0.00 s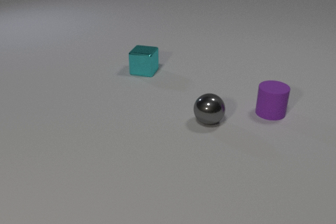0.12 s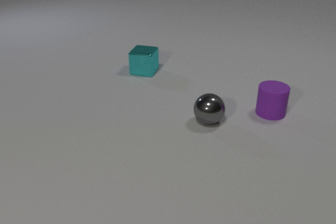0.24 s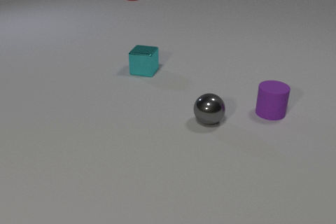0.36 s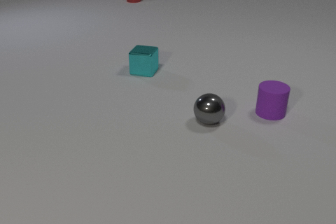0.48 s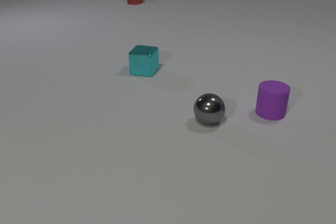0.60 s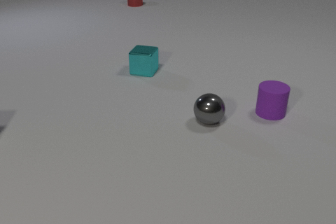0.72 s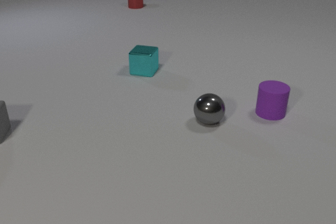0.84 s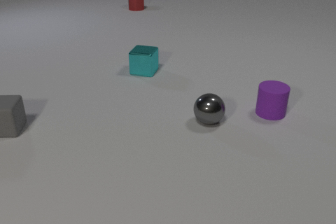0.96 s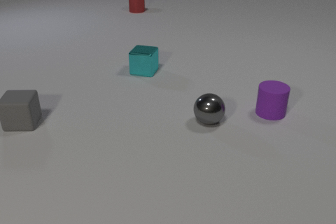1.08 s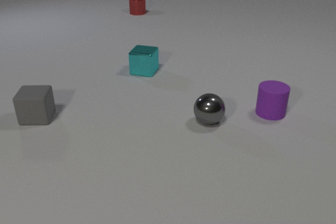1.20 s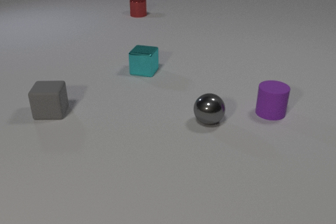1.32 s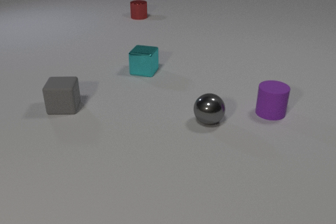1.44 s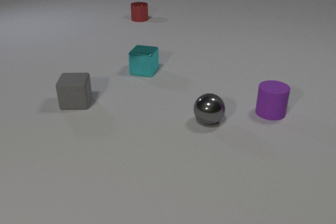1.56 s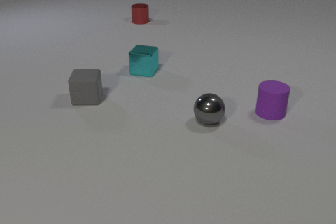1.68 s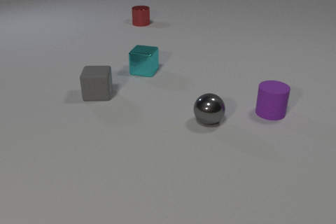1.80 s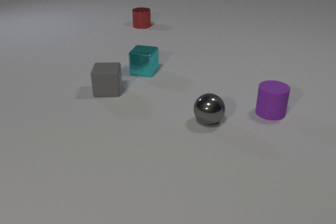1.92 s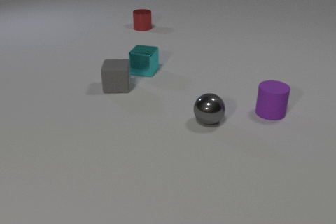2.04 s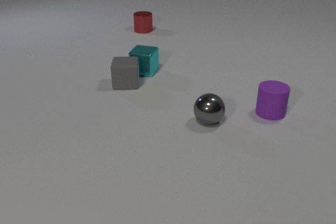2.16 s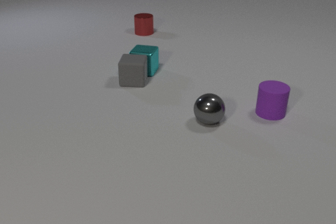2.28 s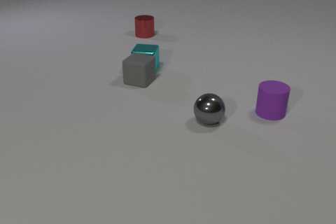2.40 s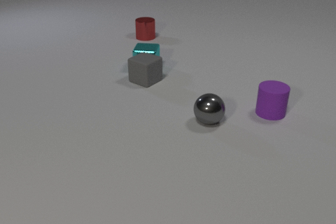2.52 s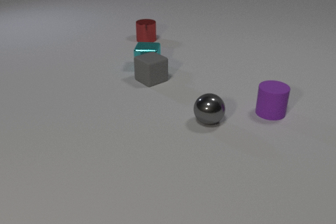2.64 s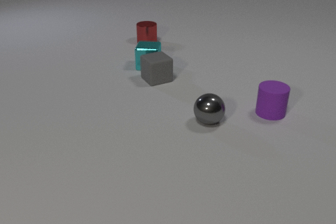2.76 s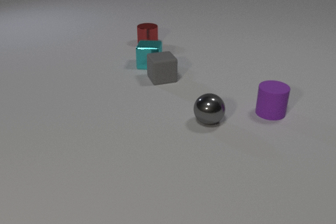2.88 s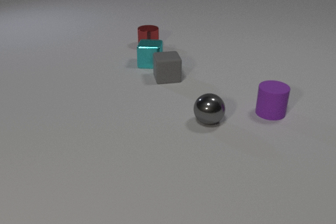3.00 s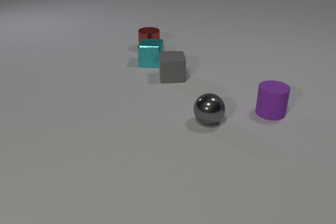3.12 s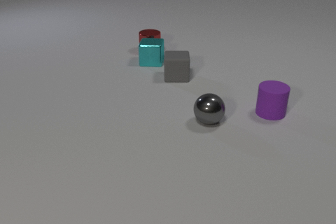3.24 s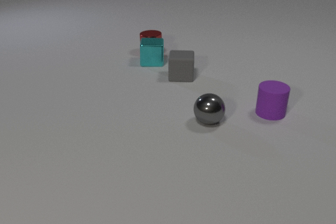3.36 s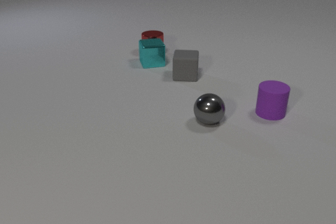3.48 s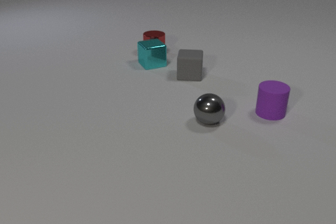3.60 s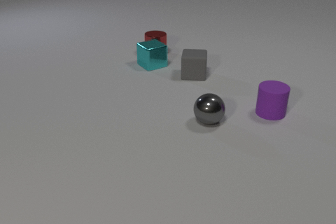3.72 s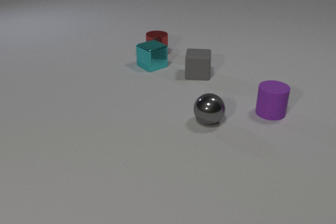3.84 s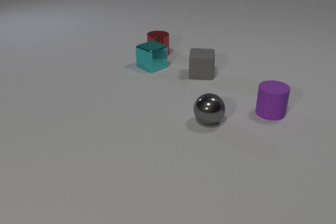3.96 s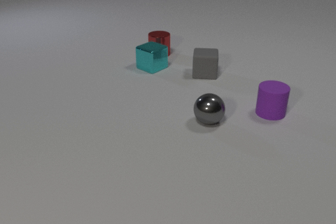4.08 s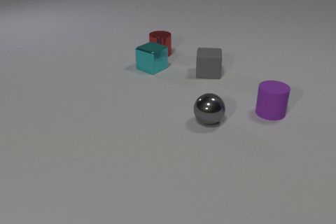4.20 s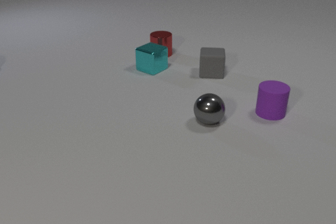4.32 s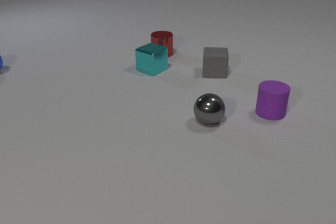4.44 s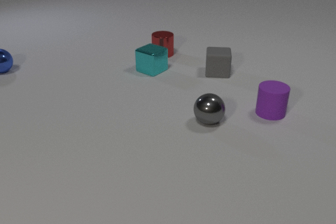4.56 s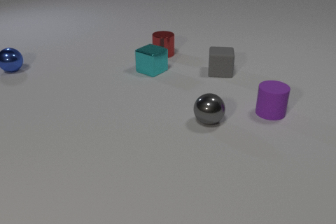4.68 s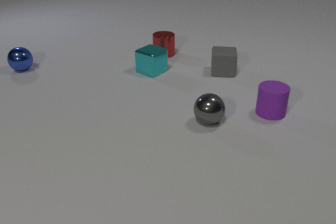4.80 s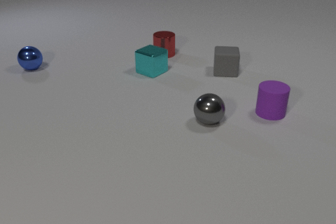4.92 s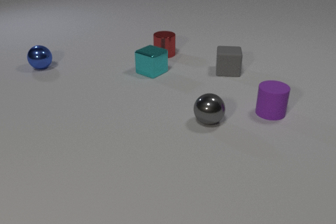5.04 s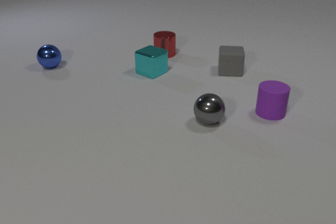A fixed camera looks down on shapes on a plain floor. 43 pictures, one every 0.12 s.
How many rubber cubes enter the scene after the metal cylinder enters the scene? 1.
What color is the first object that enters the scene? red.
What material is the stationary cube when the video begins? metal.
0.00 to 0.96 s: The gray rubber cube comes in at the left edge, slides to the right. The red metal cylinder comes in at the top edge, slides toward the camera.
0.96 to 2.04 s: The gray rubber cube slides to the right and away from the camera. The red metal cylinder slides toward the camera.
2.04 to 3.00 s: The gray rubber cube slides to the right, spins clockwise seen from above by about 90 degrees, its near face sliding to the left. The cyan metal cube slides away from the camera. The red metal cylinder slides toward the camera. The gray rubber cube and the cyan metal cube collide.
3.00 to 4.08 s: The gray rubber cube slides to the right. The cyan metal cube slides toward the camera, spins counterclockwise seen from above by about 60 degrees, its near face sliding to the right. The red metal cylinder slides toward the camera and to the right. The cyan metal cube and the red metal cylinder collide.
4.08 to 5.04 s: The gray rubber cube slides to the right and away from the camera. The cyan metal cube slides toward the camera. The blue metal sphere comes in at the left edge, rolls to the right.
